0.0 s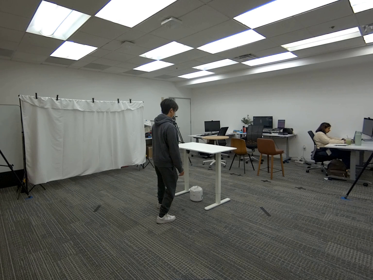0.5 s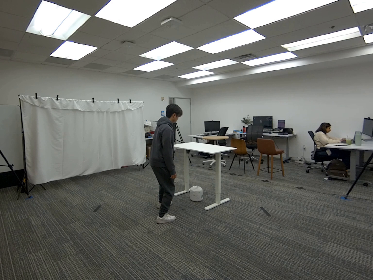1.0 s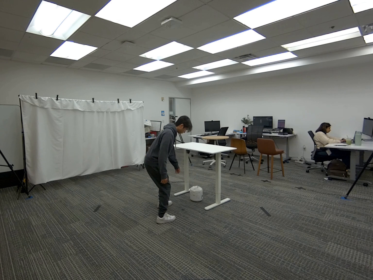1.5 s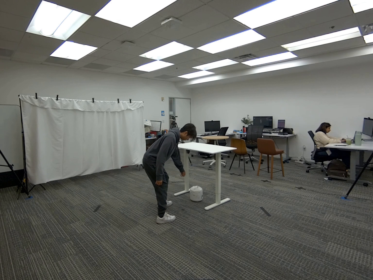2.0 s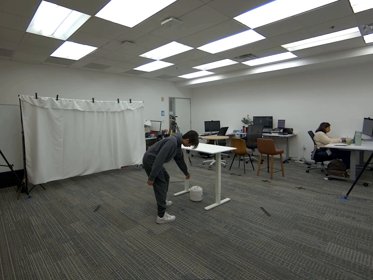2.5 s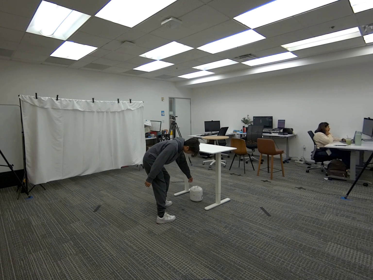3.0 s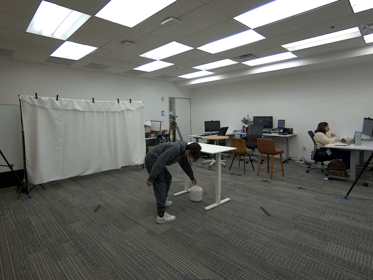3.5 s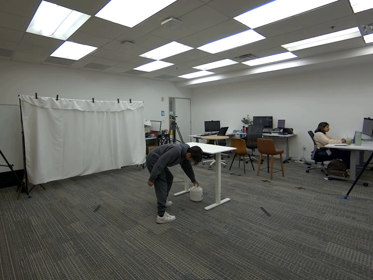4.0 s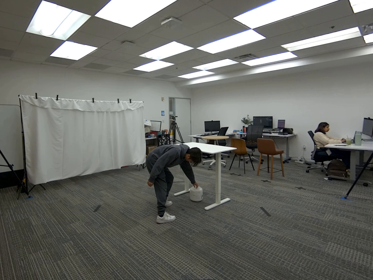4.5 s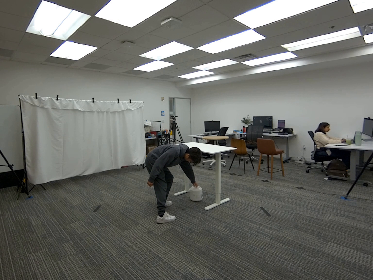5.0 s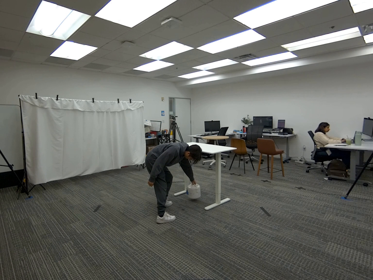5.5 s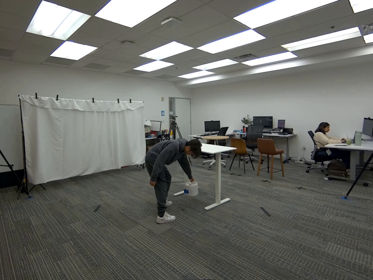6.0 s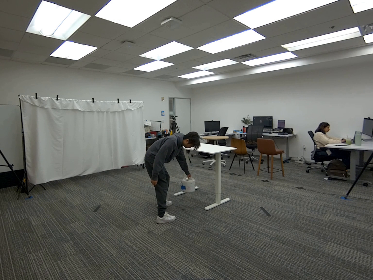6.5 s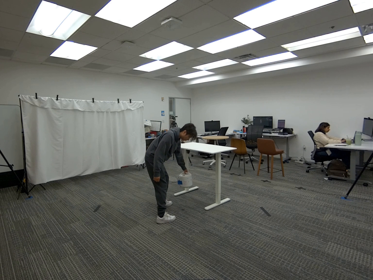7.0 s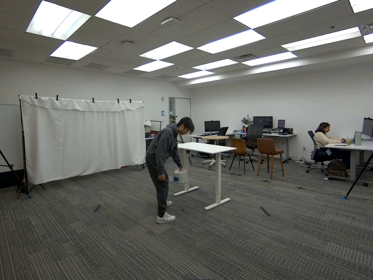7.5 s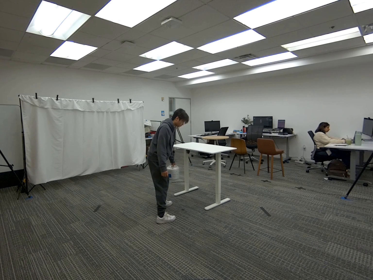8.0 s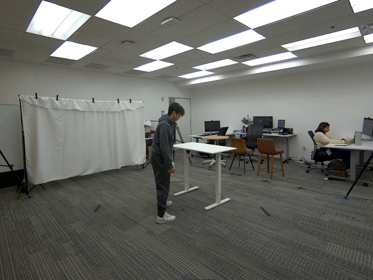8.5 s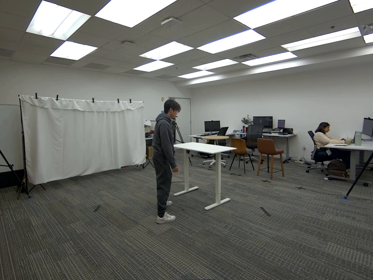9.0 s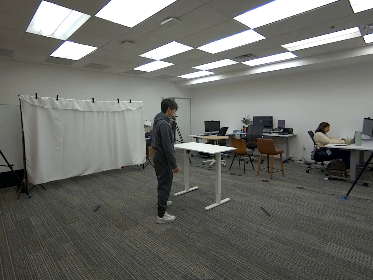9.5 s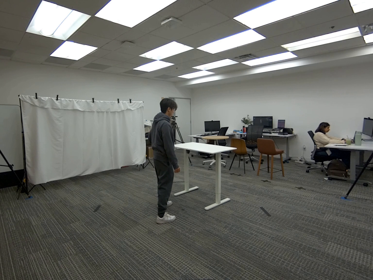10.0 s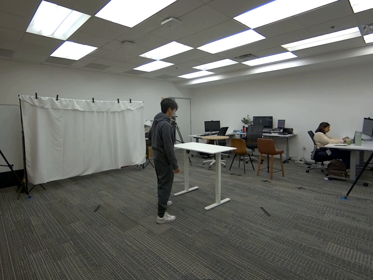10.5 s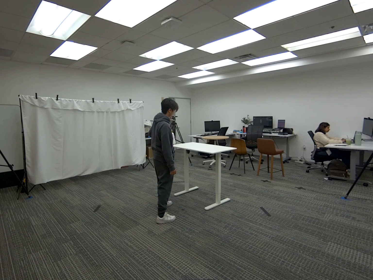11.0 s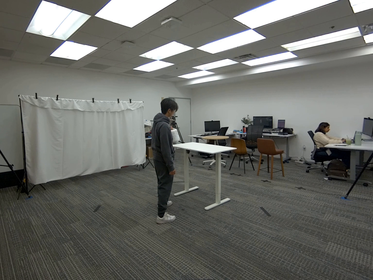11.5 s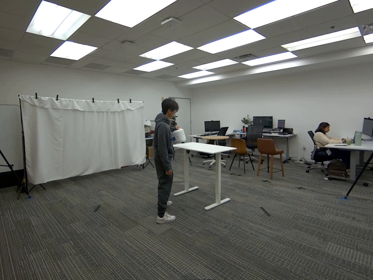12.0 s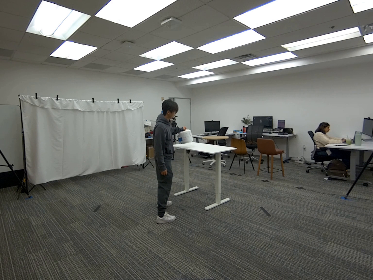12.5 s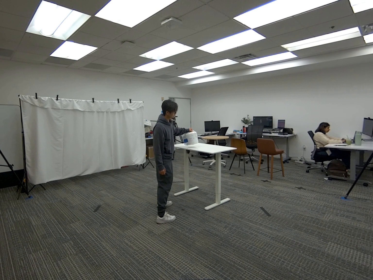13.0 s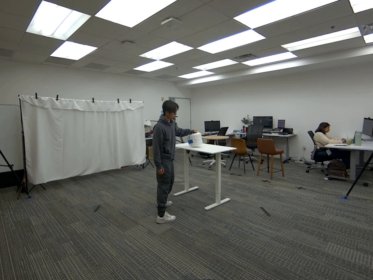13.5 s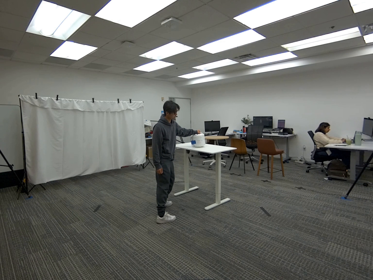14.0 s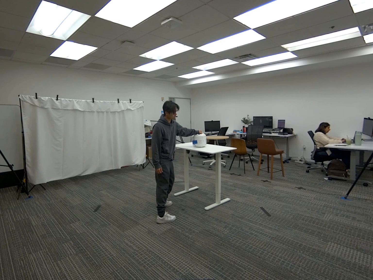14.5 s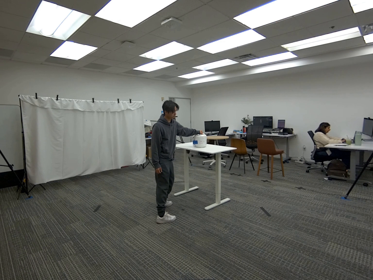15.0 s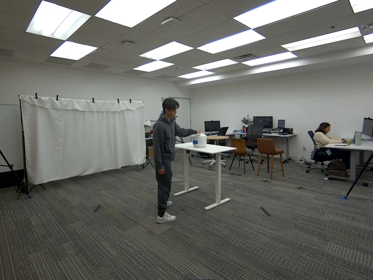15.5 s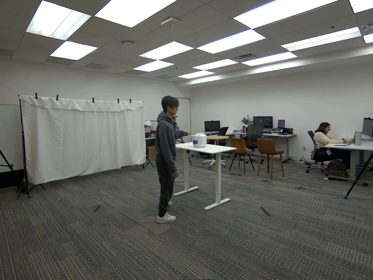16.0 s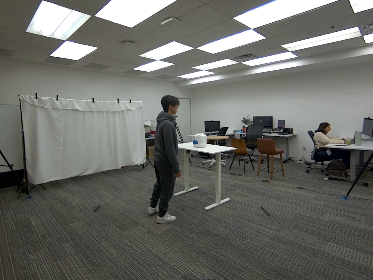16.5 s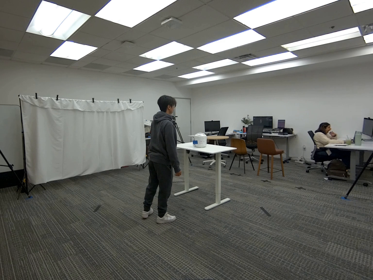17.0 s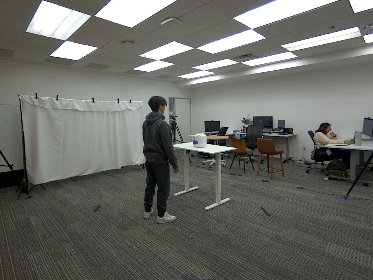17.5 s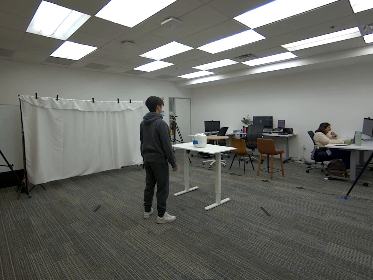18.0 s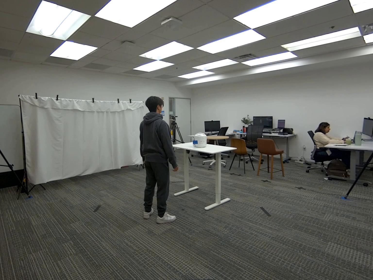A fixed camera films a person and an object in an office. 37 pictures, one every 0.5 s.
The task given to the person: Walk over to the rice cooker under the white desk and use your left hand to pick up the rice cooker and place on the white desk.
